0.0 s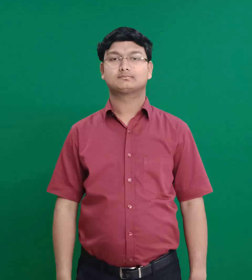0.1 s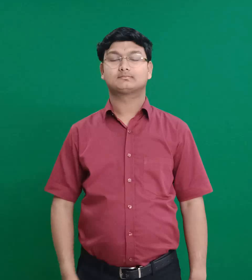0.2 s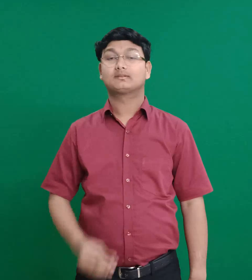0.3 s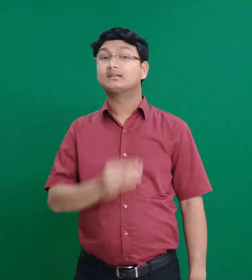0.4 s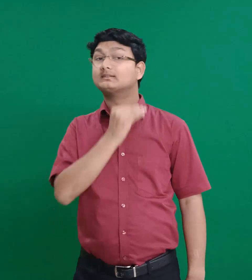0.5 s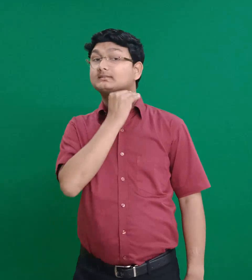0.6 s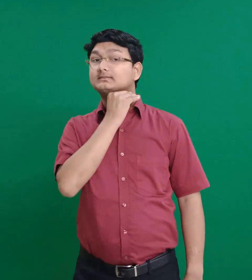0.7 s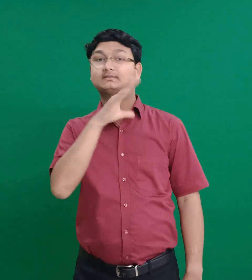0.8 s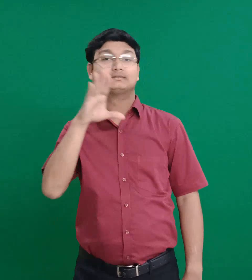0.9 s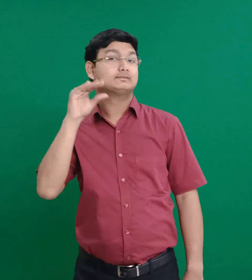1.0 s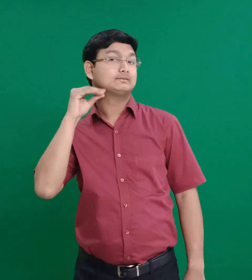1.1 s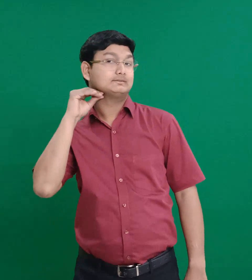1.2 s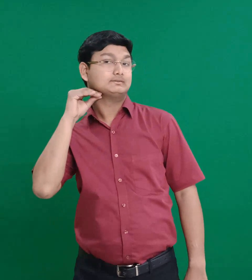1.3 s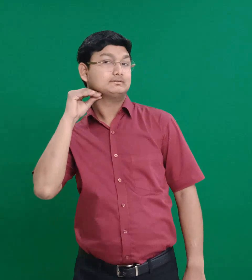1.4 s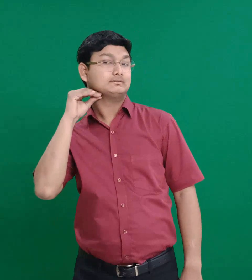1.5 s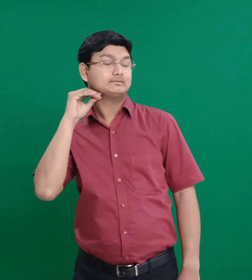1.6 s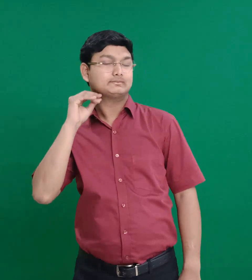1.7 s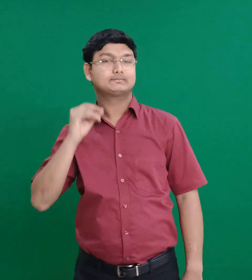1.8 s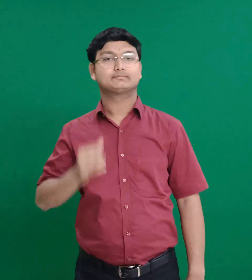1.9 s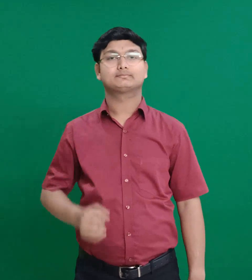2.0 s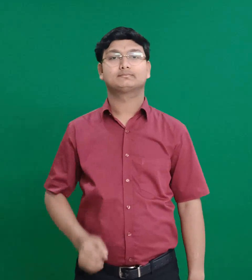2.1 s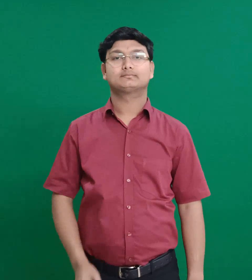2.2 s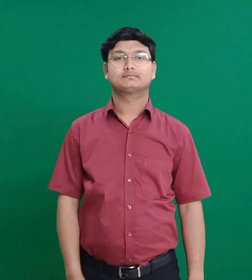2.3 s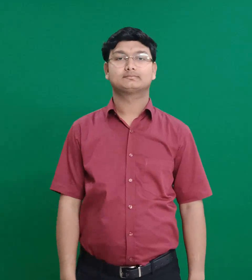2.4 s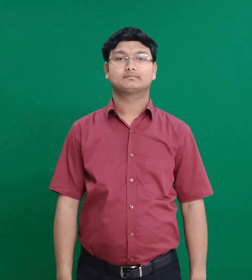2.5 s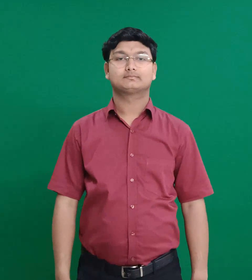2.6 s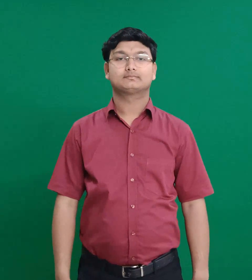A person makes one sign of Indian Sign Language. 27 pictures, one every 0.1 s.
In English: onesimus
